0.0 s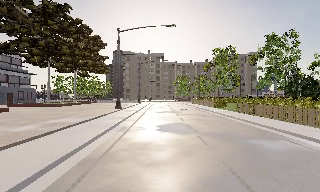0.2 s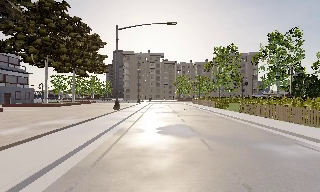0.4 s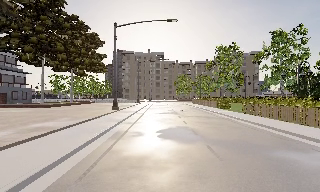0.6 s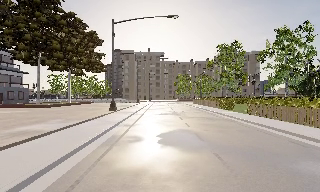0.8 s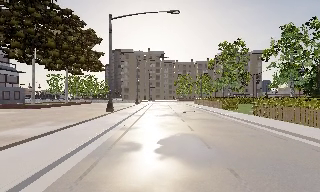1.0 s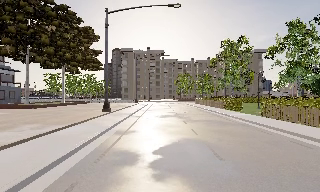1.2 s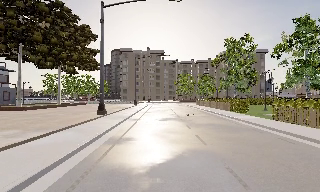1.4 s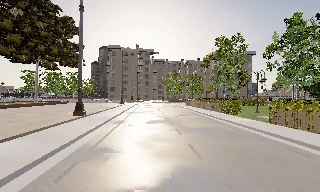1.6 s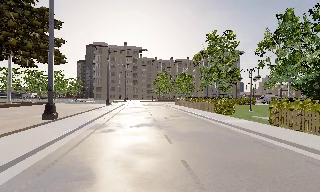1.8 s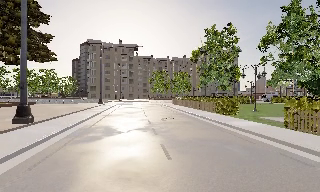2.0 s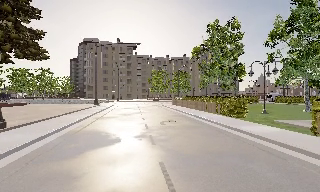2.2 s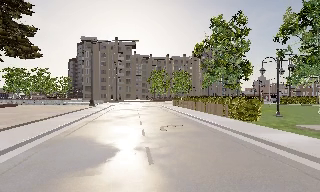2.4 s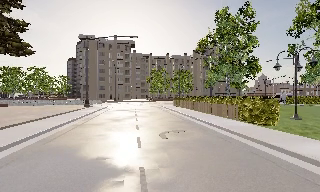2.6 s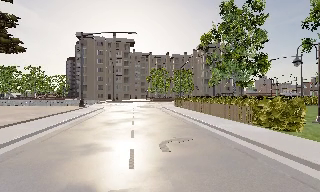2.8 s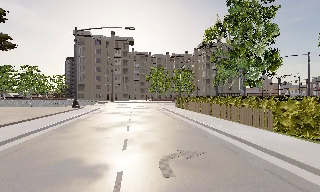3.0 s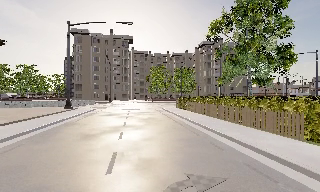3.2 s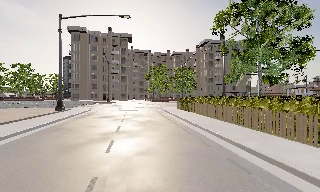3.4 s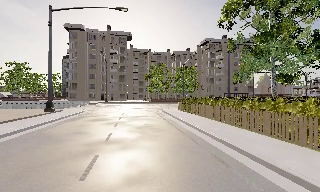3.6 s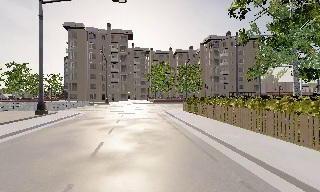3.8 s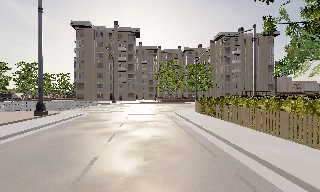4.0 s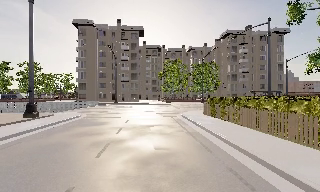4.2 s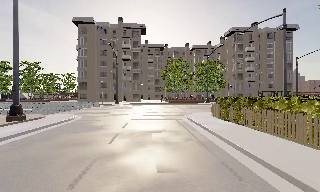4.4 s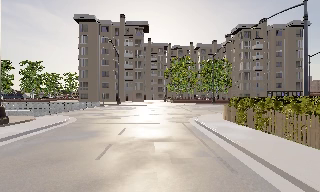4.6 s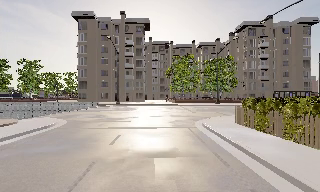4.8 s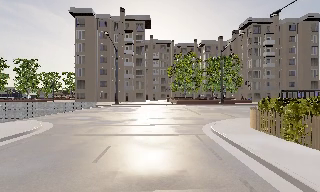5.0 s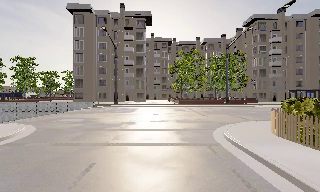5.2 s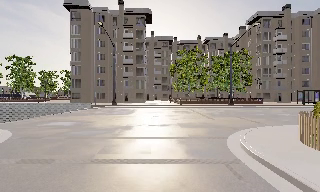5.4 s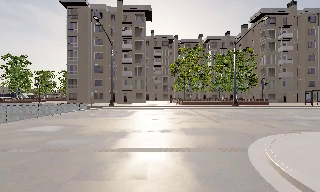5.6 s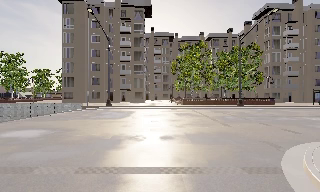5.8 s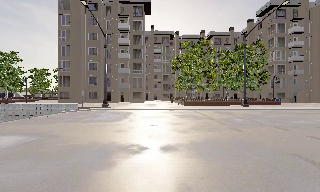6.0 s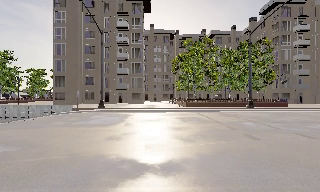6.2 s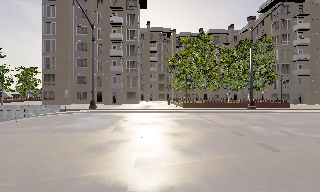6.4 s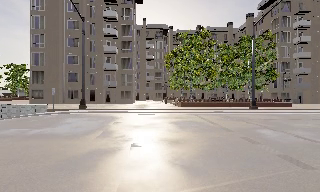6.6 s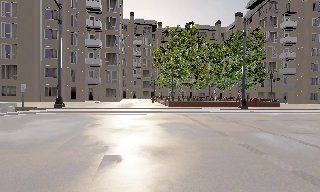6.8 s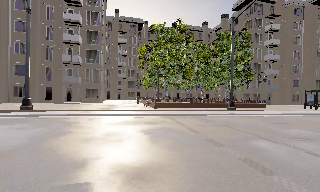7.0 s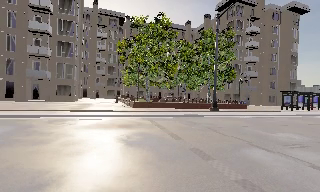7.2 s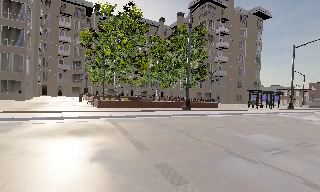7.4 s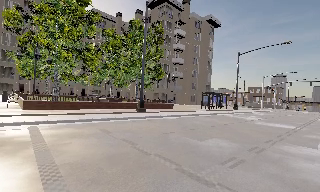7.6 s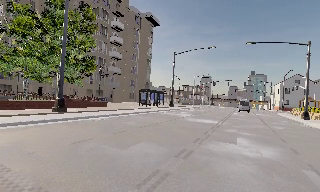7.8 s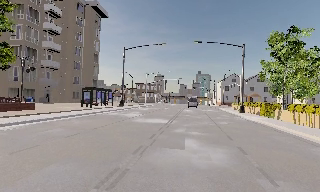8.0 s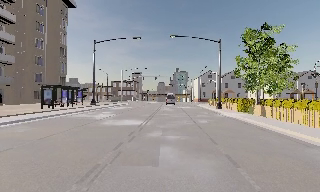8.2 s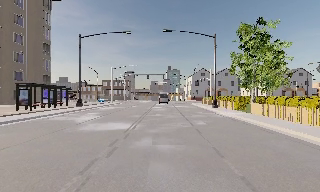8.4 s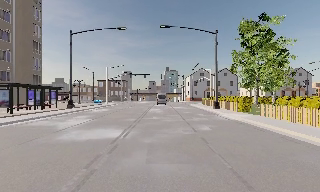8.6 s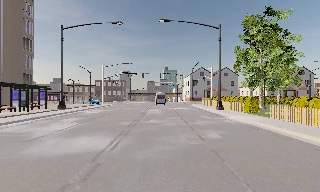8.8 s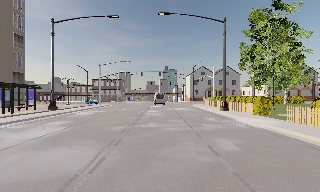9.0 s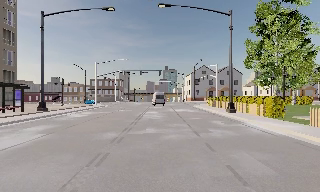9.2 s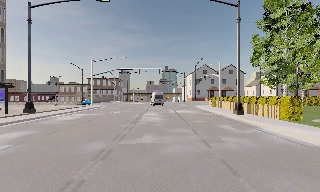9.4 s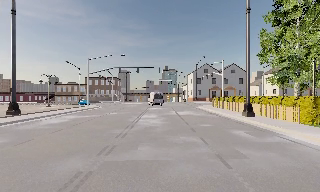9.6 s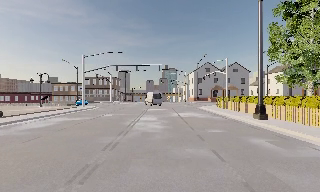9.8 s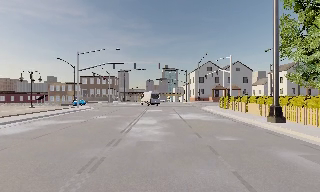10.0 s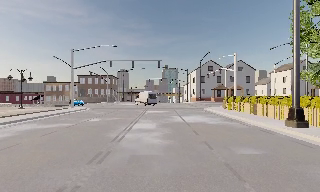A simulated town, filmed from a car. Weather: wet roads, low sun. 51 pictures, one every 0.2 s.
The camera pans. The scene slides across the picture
to the left.
The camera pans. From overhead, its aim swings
clockwise.
0.0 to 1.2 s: The camera travels forward, about 6 m, so what stands in front looms larger. It gains speed.
1.2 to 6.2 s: The camera travels forward, about 40 m, so what stands in front looms larger.
6.2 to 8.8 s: The camera swings to its right by about 90 degrees, and the scene slides to the left. It travels forward, about 20 m.
8.8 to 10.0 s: The camera travels forward, about 9 m, so what stands in front looms larger.
The film runs forward here.
